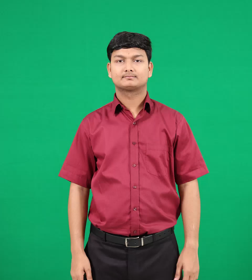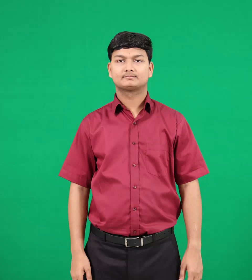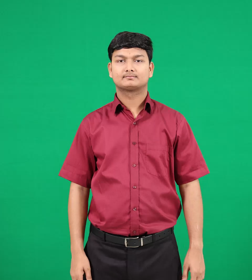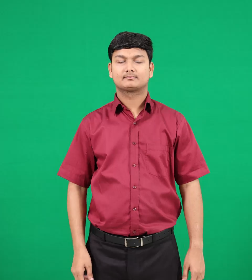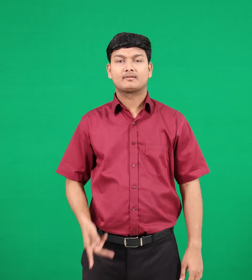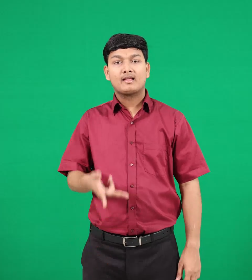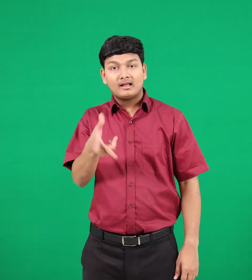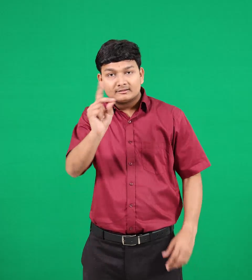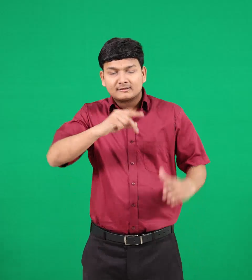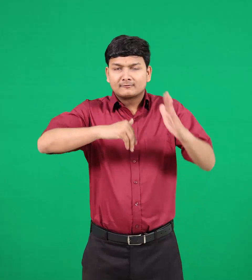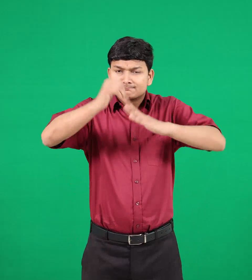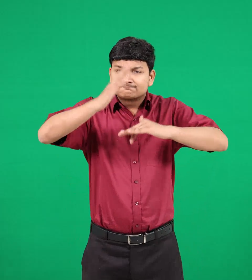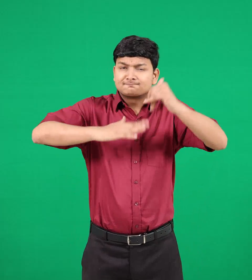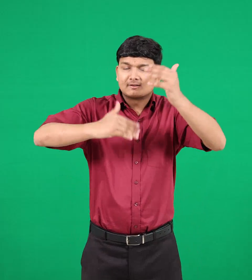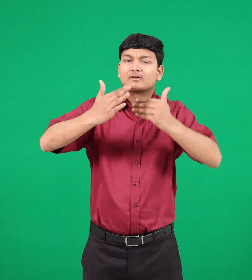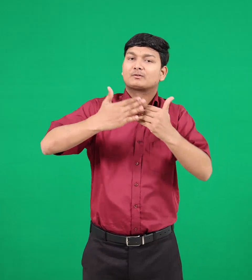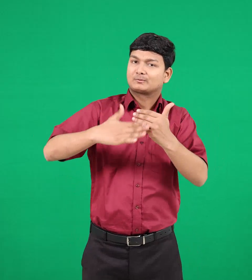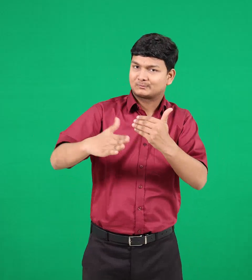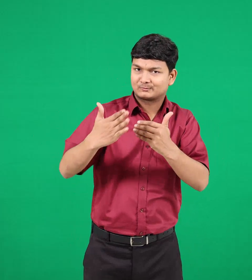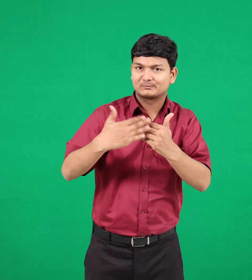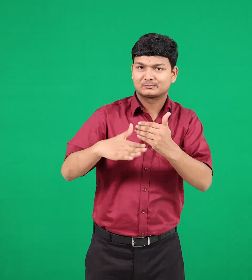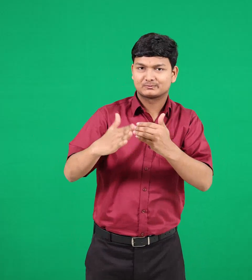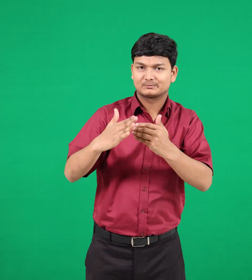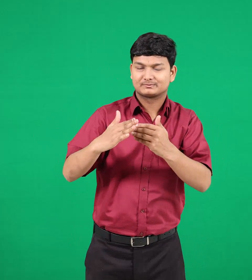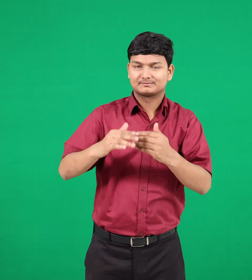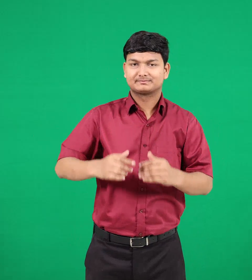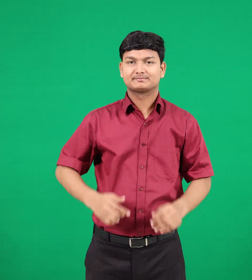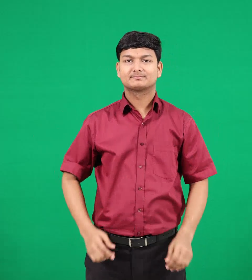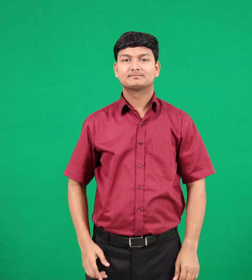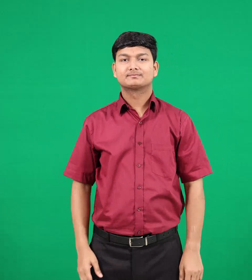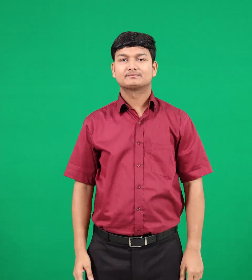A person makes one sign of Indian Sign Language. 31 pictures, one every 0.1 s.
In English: rebuilding
